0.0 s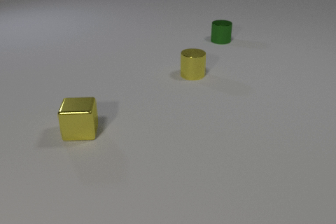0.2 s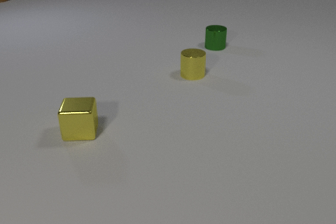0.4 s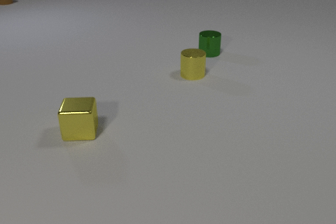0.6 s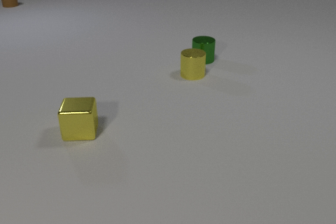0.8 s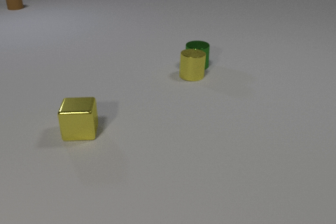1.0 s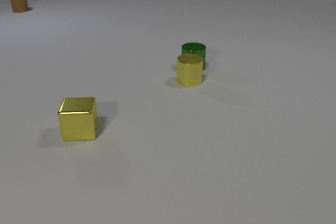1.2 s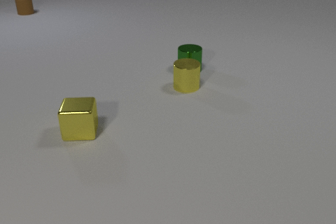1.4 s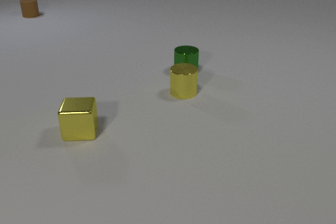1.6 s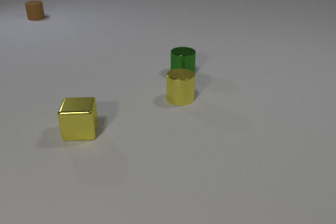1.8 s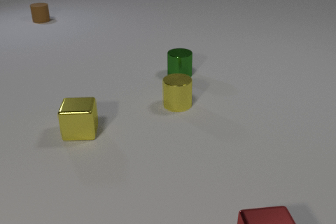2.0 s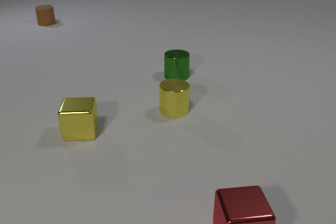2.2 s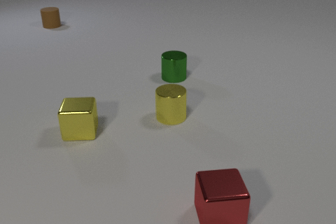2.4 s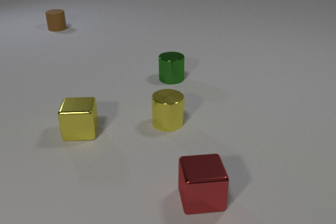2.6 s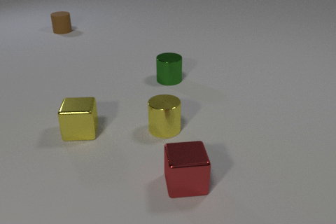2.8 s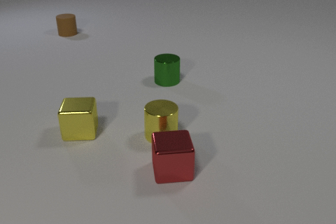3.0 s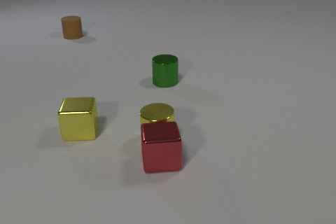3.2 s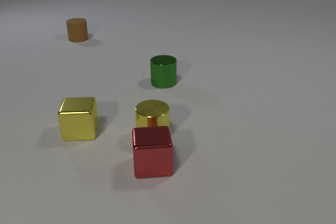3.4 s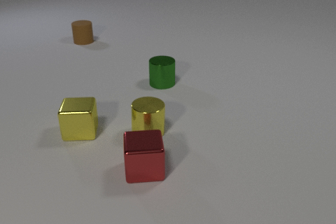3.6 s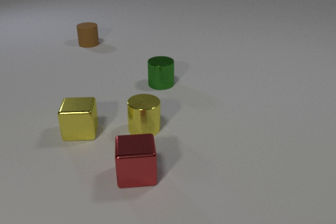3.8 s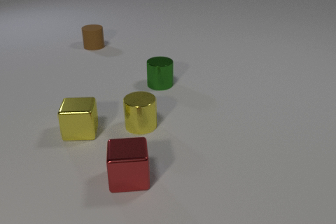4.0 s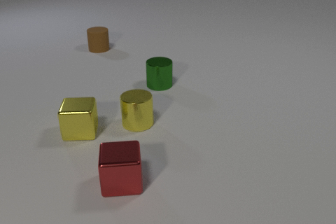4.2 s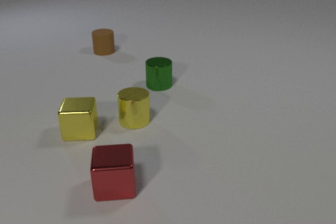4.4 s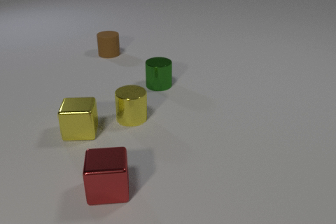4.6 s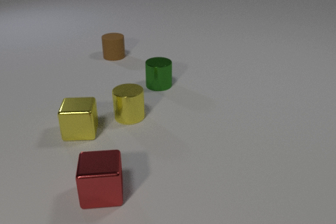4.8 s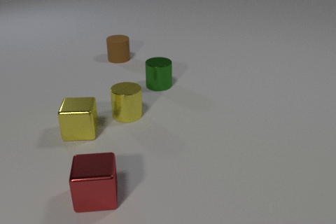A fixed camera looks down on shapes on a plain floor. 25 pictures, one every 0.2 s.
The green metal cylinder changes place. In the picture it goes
toward the camera.
The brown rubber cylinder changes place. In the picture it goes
toward the camera.
0.0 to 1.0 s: The green metal cylinder slides toward the camera. The yellow metal cylinder slides toward the camera. The brown rubber cylinder slides toward the camera. The green metal cylinder and the yellow metal cylinder collide.
1.0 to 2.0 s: The green metal cylinder slides toward the camera and to the left. The yellow metal cylinder slides toward the camera. The red metal cube comes in at the bottom edge, slides to the left and away from the camera. The brown rubber cylinder slides toward the camera and to the right.
2.0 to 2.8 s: The green metal cylinder slides toward the camera and to the left. The yellow metal cylinder slides toward the camera. The red metal cube slides away from the camera and to the left. The brown rubber cylinder slides toward the camera and to the right.
2.8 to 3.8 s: The green metal cylinder slides toward the camera and to the left. The yellow metal cylinder slides to the left and away from the camera. The red metal cube slides to the left. The brown rubber cylinder slides toward the camera and to the right. The yellow metal cylinder and the red metal cube collide.
3.8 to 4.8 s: The yellow metal cylinder slides away from the camera and to the left. The red metal cube slides to the left and toward the camera. The brown rubber cylinder slides toward the camera and to the right.
What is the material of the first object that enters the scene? rubber.
What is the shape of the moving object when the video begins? cylinder.
How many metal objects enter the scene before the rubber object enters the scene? 0.
